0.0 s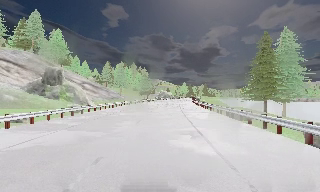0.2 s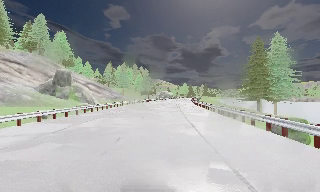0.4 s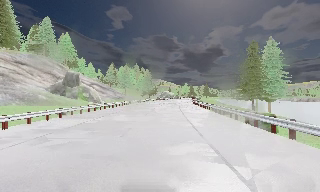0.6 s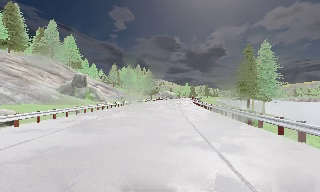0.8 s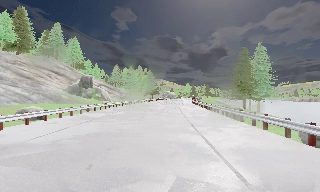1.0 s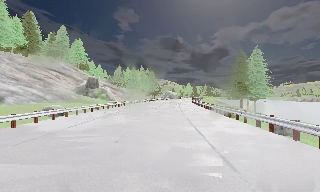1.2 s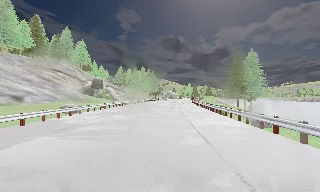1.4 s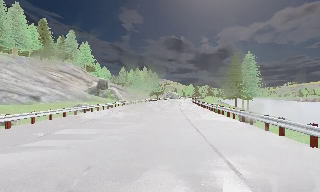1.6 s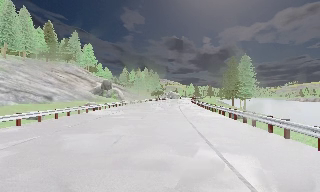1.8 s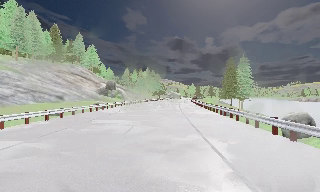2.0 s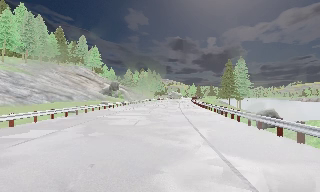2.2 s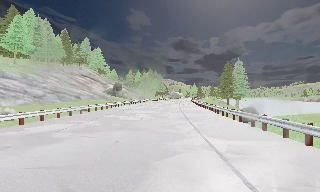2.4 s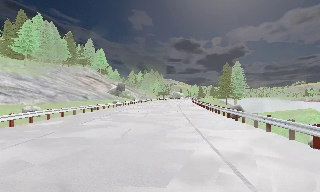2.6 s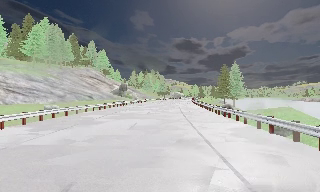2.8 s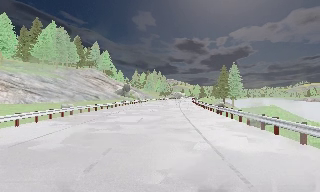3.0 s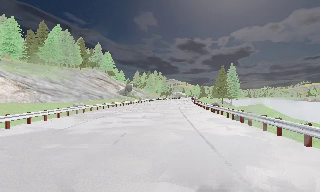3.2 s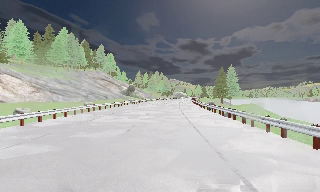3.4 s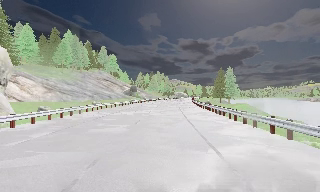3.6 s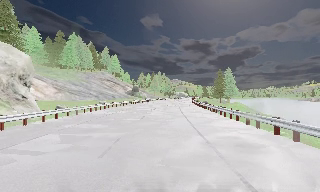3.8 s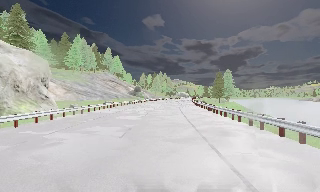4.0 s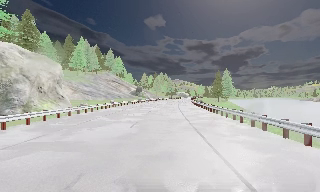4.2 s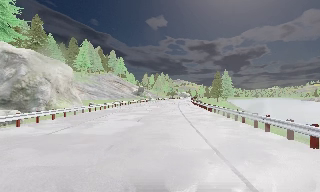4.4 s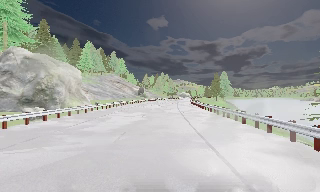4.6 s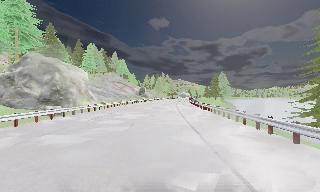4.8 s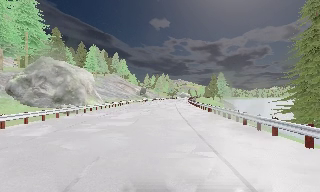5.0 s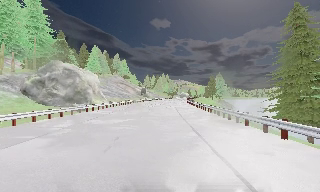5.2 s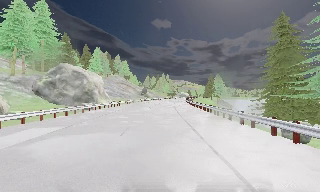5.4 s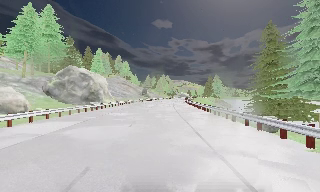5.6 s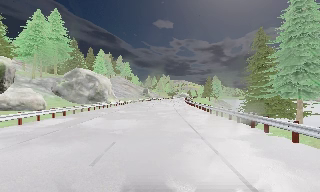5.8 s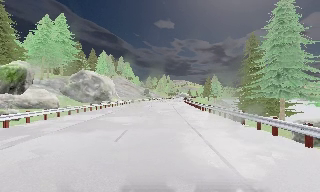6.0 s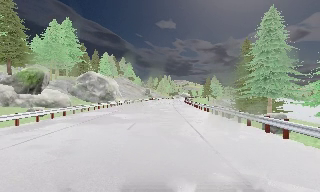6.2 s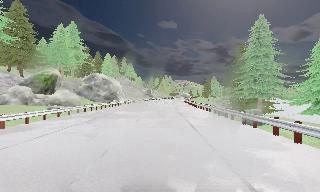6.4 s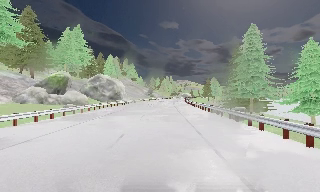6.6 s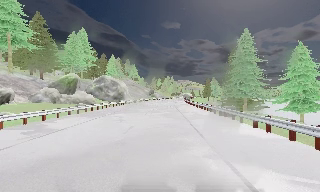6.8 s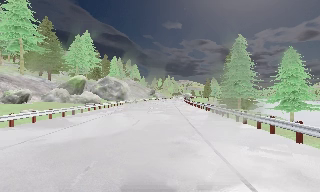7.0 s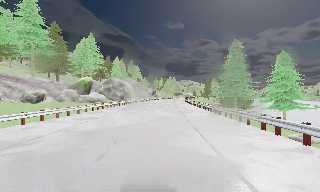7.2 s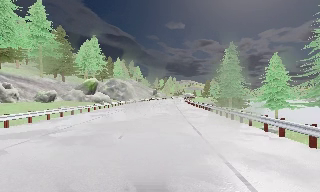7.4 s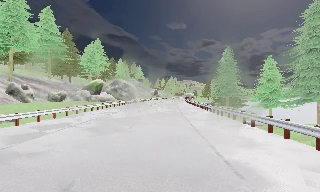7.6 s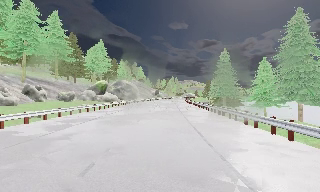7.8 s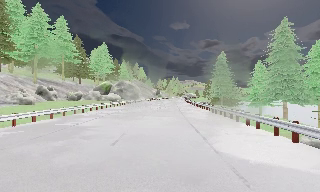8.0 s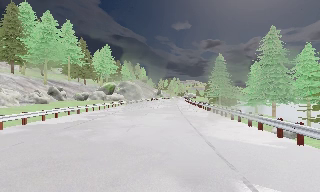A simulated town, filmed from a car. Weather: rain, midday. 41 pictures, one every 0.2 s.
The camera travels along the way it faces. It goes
backward.
0.0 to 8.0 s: The camera pans to its left, which is counterclockwise from overhead, by about 15 degrees. It travels backward, about 85 m, so what stands in front gets smaller.
The film runs backward here.
